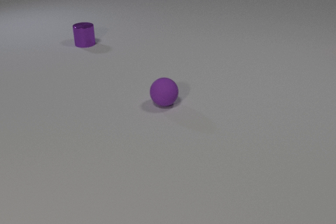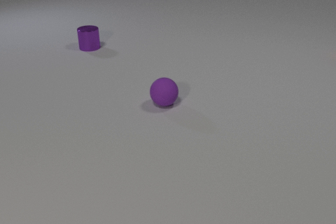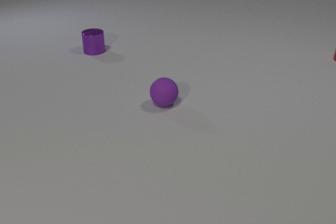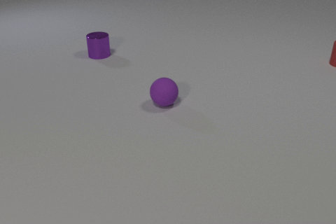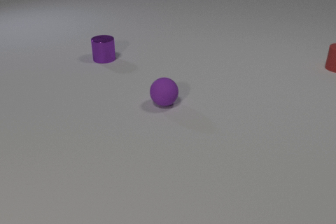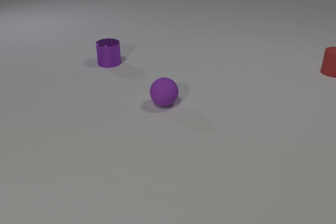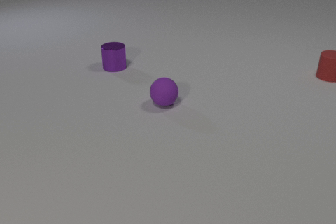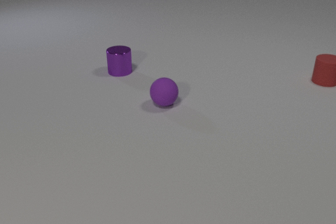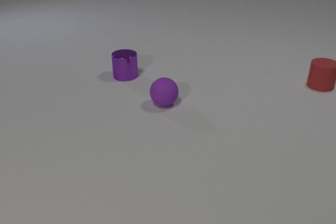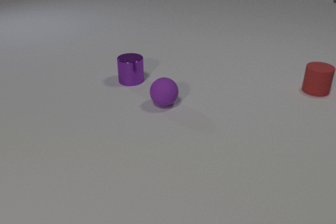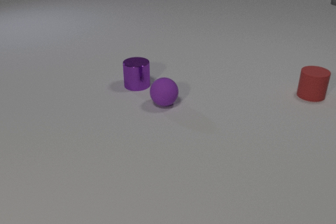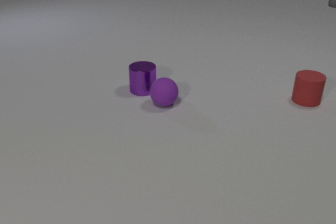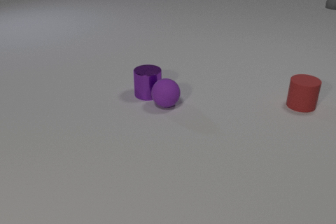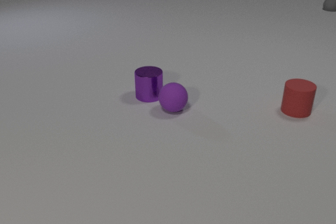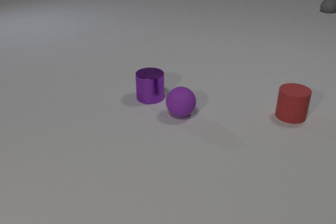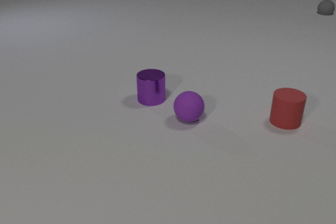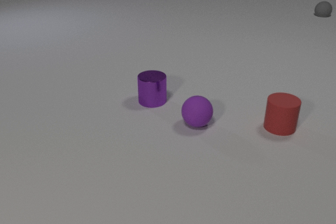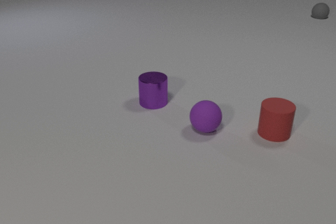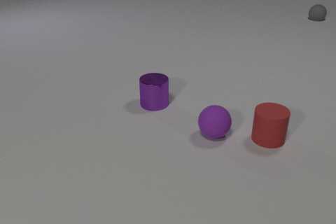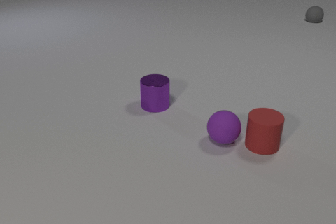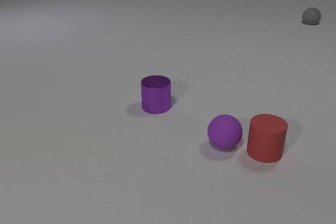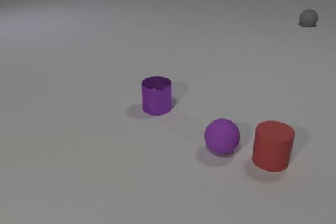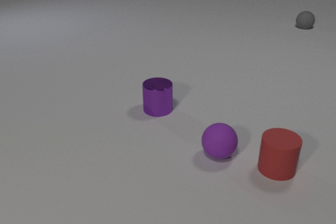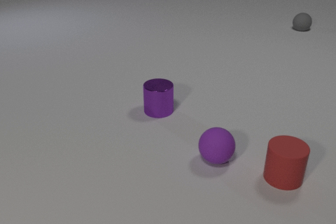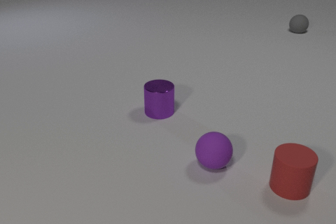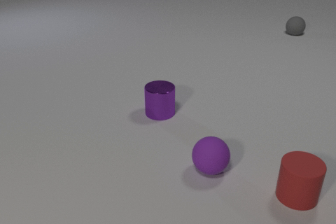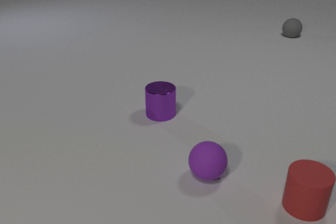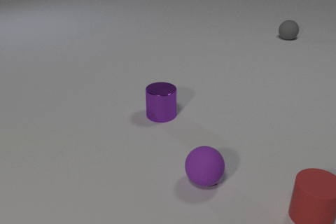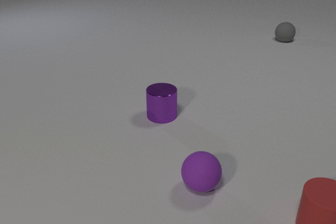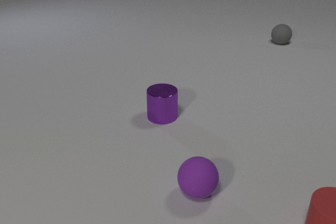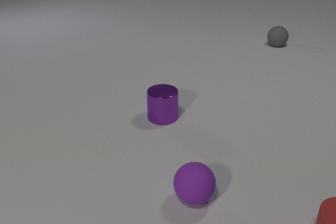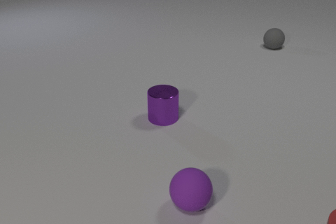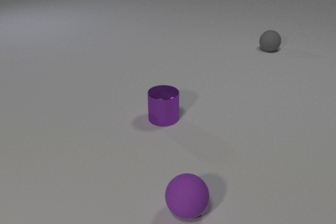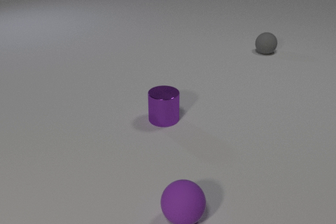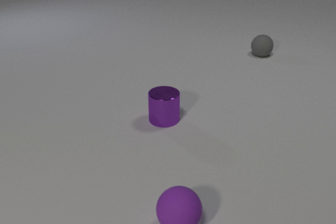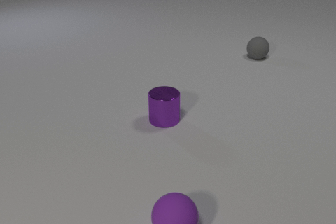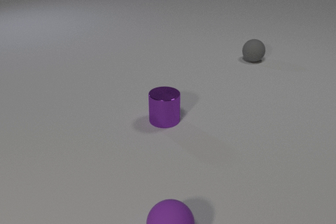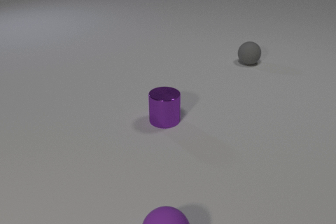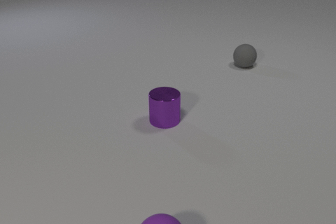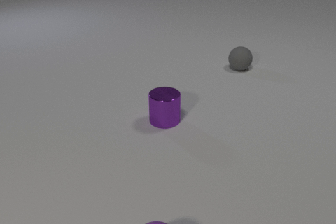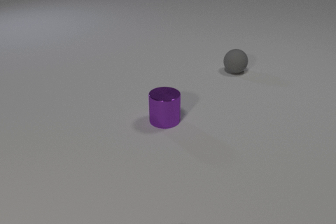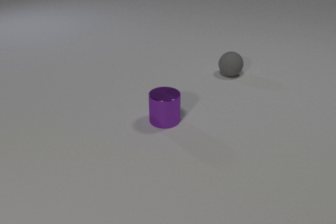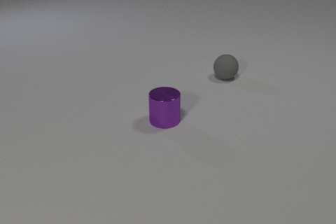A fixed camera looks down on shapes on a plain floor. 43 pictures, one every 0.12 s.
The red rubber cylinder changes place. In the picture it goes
toward the camera.
The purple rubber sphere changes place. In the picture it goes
toward the camera.
0.00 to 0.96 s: The purple metal cylinder slides toward the camera and to the right. The red rubber cylinder comes in at the right edge, slides toward the camera.
0.96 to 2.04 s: The purple metal cylinder slides toward the camera and to the right. The purple rubber sphere rolls toward the camera and to the right. The gray rubber sphere comes in at the right edge, rolls toward the camera. The red rubber cylinder slides toward the camera. The purple metal cylinder and the purple rubber sphere collide.
2.04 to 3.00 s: The purple metal cylinder slides toward the camera. The purple rubber sphere rolls toward the camera. The gray rubber sphere rolls toward the camera. The red rubber cylinder slides toward the camera. The purple rubber sphere and the red rubber cylinder collide.
3.00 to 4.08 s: The purple metal cylinder slides toward the camera. The purple rubber sphere rolls toward the camera. The gray rubber sphere rolls toward the camera and to the left. The red rubber cylinder slides toward the camera and to the right, leaves at the bottom edge.
4.08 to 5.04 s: The purple rubber sphere rolls toward the camera and to the left, leaves at the bottom edge. The gray rubber sphere rolls toward the camera and to the left.
How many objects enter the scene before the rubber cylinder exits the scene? 2.
How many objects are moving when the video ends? 1.
Are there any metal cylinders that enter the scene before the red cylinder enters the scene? no.
